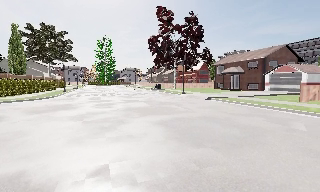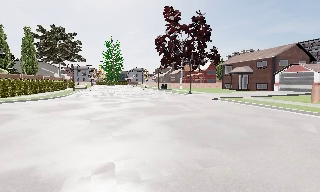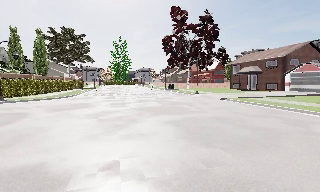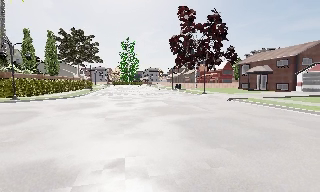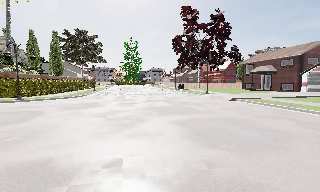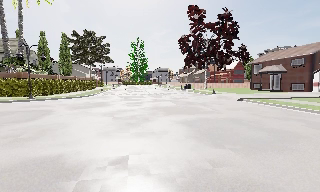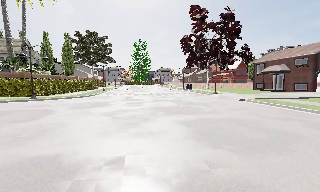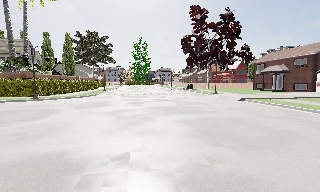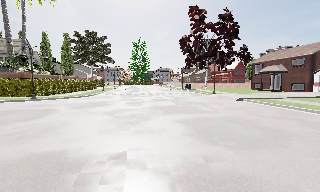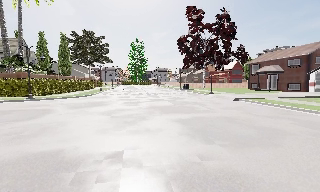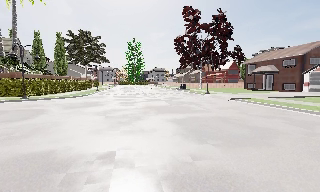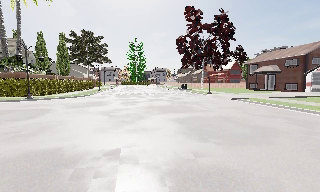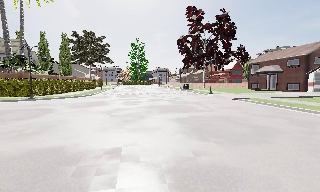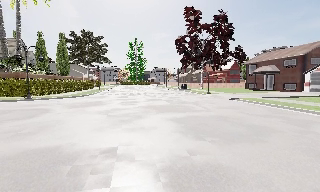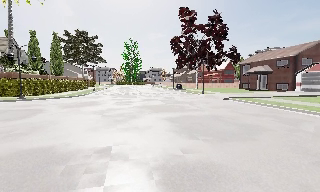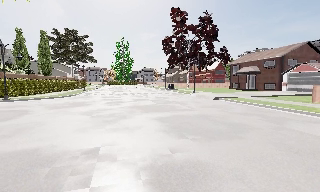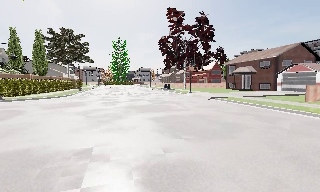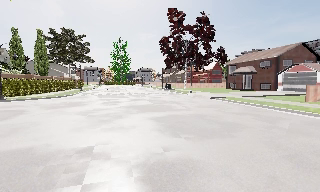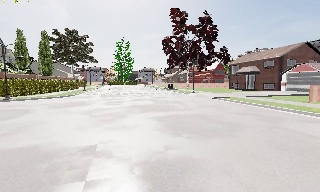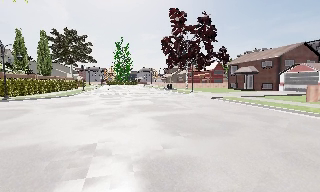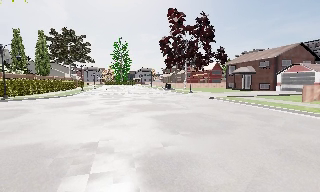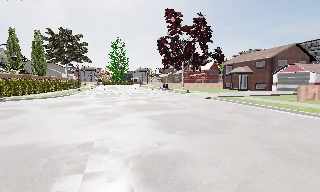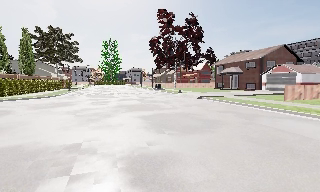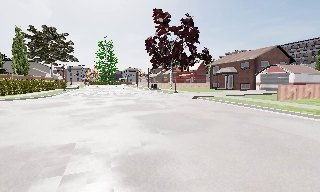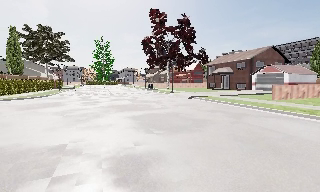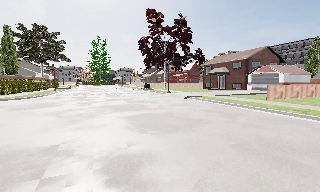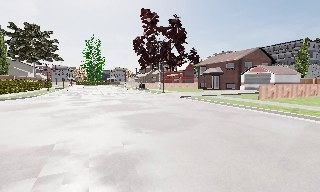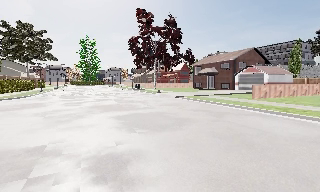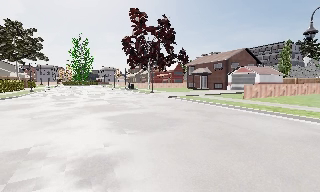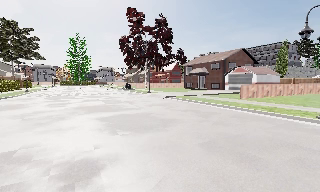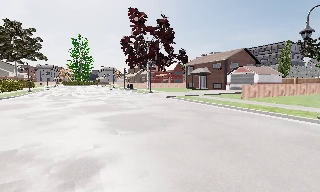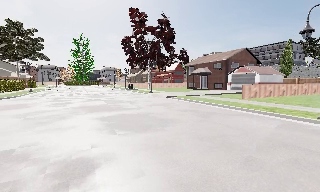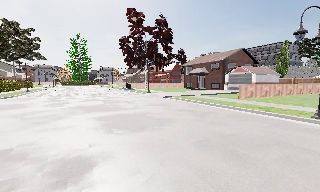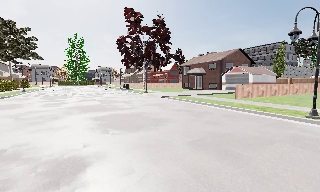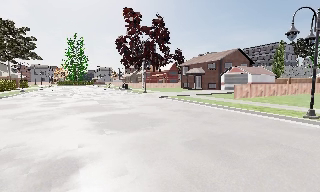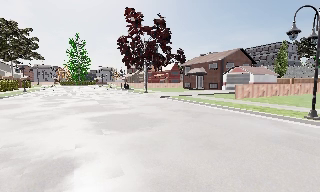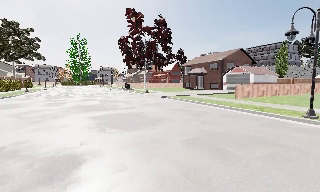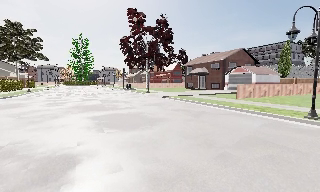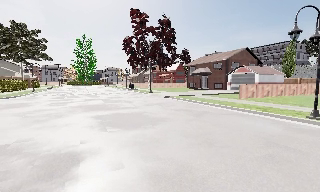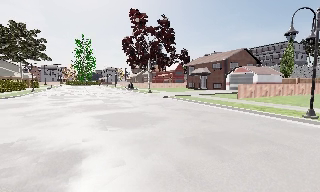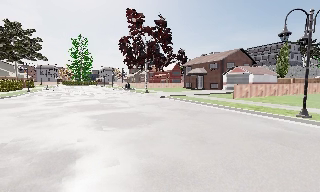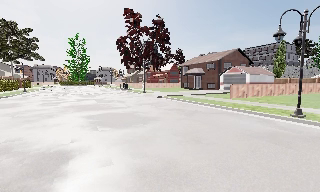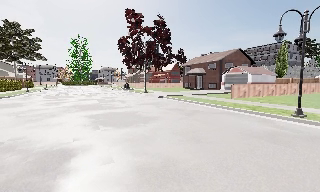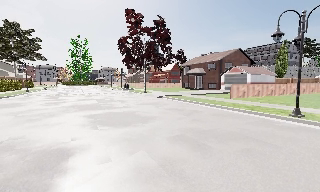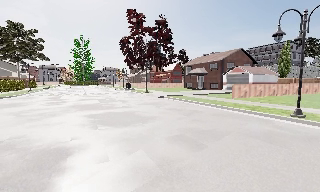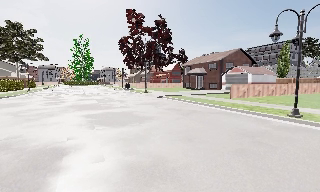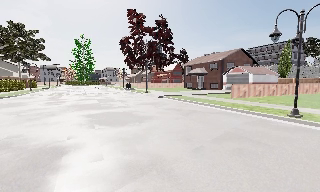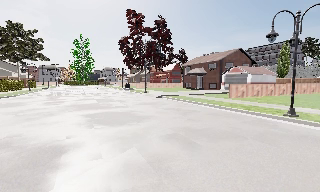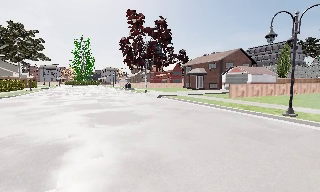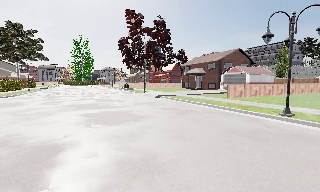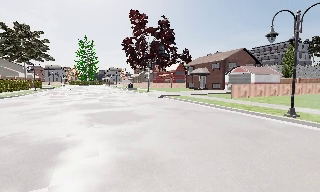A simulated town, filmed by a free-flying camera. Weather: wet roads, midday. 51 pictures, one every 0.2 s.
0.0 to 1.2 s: The scene slides to the right, as the camera pans about 10 degrees to its left.
1.2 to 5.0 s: The scene slides to the left, as the camera pans about 15 degrees to its right. It travels backward and to its right, about 1.5 m, so what stands in front gets smaller.
5.0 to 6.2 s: The camera travels to its right, about 0.5 m, so close, fixed things drift to the left.
6.2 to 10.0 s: The camera travels to its right and backward, about 1.5 m, so close, fixed things drift to the left.
The film runs backward here.
